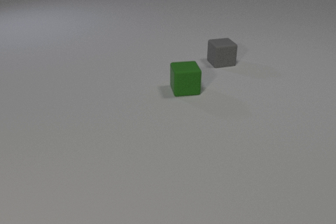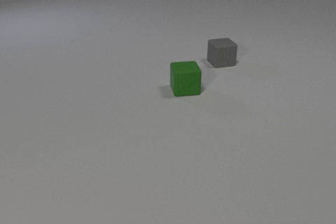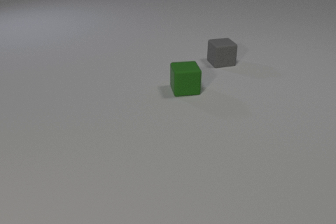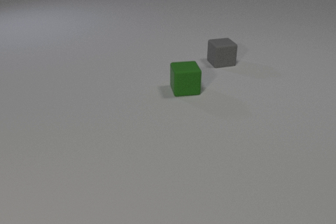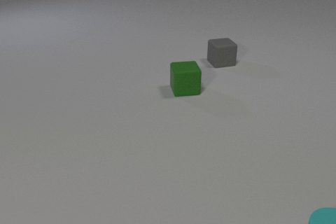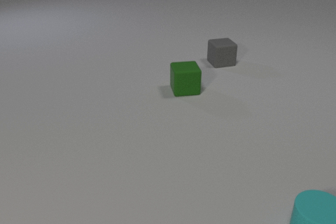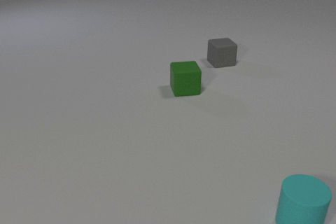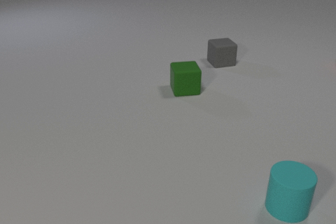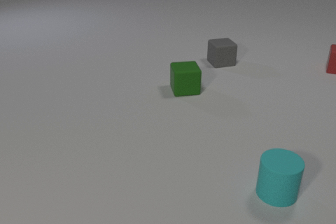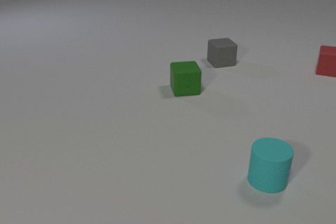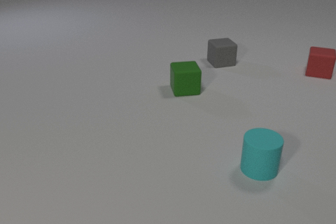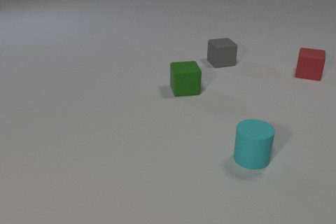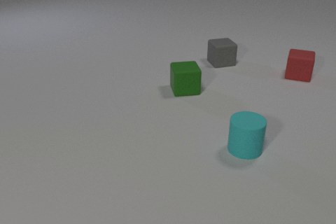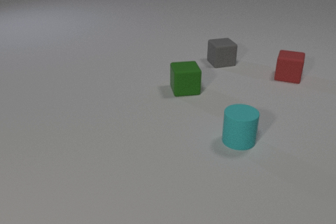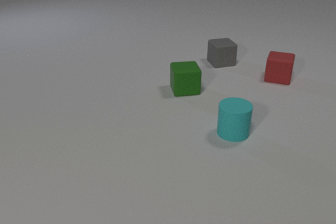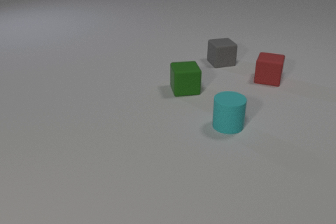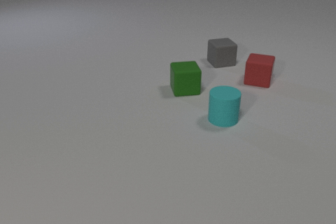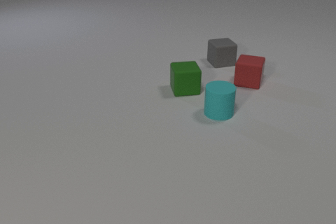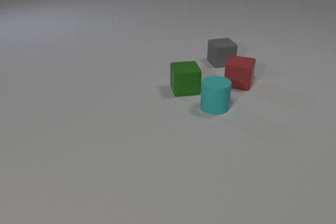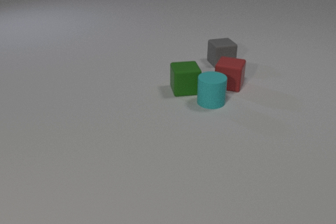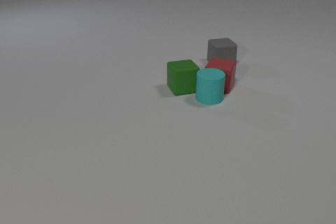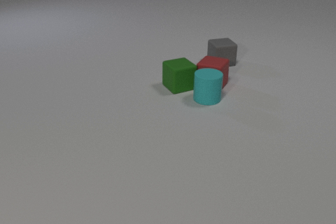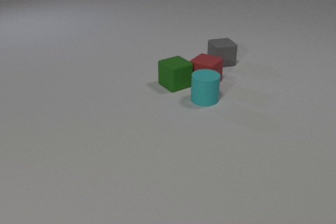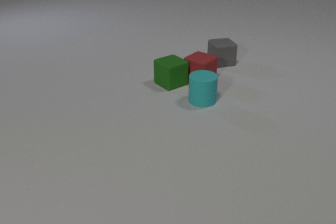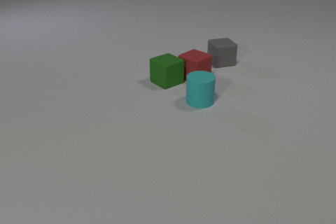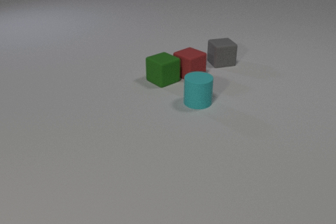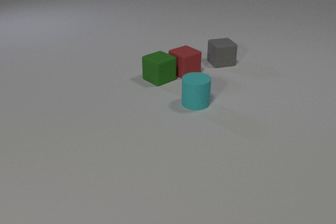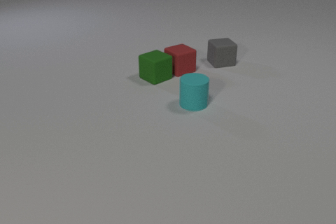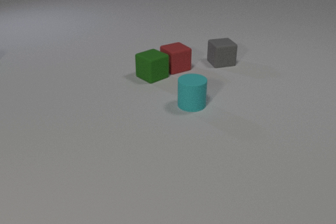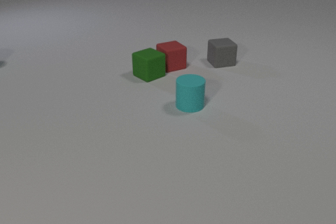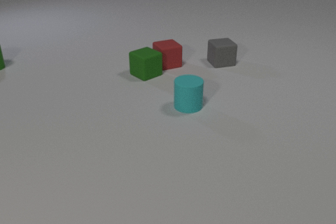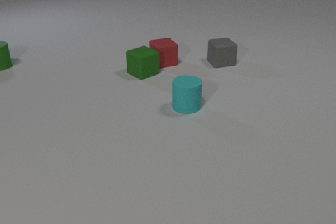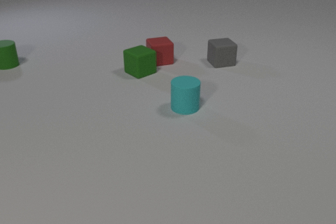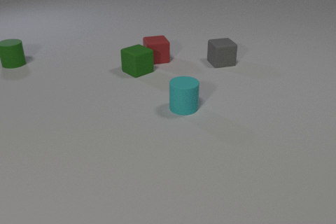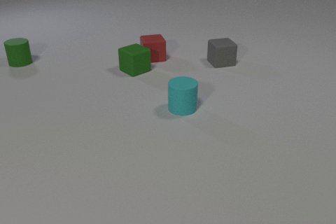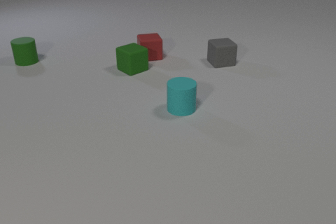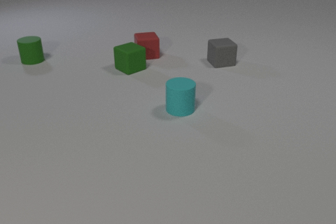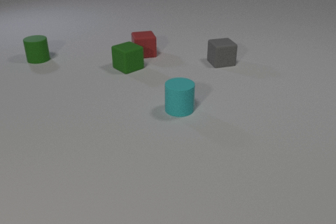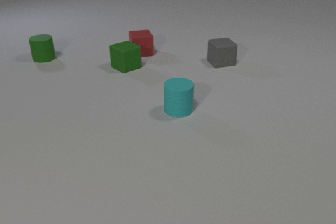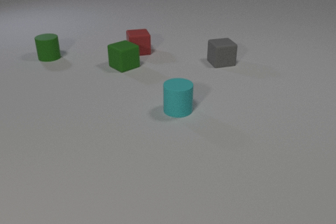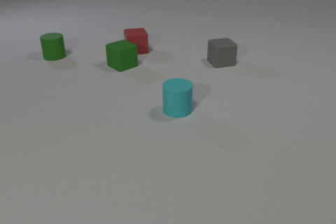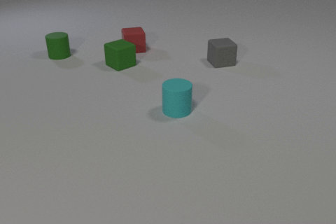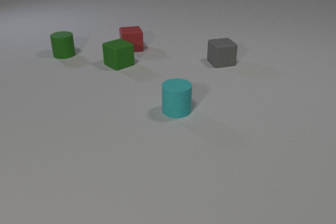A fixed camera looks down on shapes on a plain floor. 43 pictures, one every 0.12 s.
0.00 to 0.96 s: The cyan rubber cylinder comes in at the bottom edge, slides away from the camera and to the left. The red rubber cube comes in at the right edge, slides to the left and toward the camera.
0.96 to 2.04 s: The cyan rubber cylinder slides away from the camera and to the left. The red rubber cube slides to the left and toward the camera.
2.04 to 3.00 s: The cyan rubber cylinder slides to the left and away from the camera. The red rubber cube slides to the left, spins clockwise seen from above by about 30 degrees, its near face sliding to the left. The green rubber cube slides to the left and away from the camera, spins so that its near face slides to the right, counterclockwise seen from above. The cyan rubber cylinder and the green rubber cube collide. The cyan rubber cylinder and the red rubber cube collide. The red rubber cube and the green rubber cube collide.
3.00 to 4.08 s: The cyan rubber cylinder slides to the left and toward the camera. The red rubber cube slides away from the camera and to the left, spins so that its near face slides to the left, clockwise seen from above. The green rubber cube slides to the left and away from the camera. The green rubber cylinder comes in at the left edge, slides to the right.
4.08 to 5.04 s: The cyan rubber cylinder moves, and ends about where it began. The red rubber cube slides away from the camera and to the left. The green rubber cube slides away from the camera and to the left. The green rubber cylinder slides to the right.
How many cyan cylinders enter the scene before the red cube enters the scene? 1.
What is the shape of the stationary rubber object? cube.
How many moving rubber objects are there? 4.
